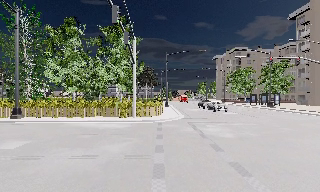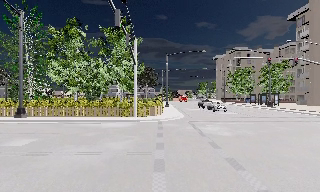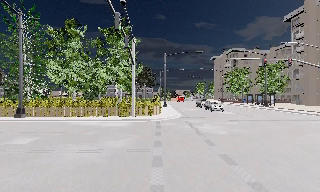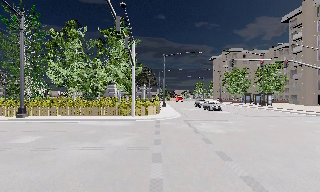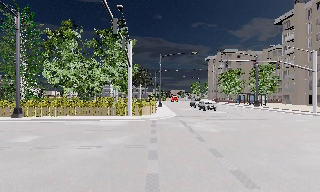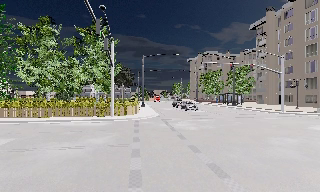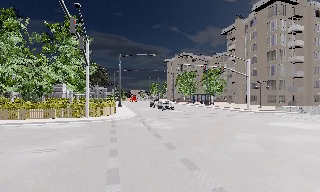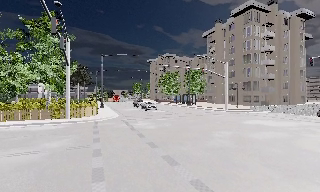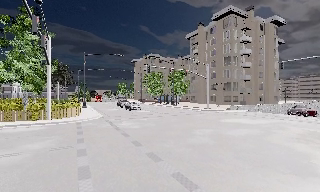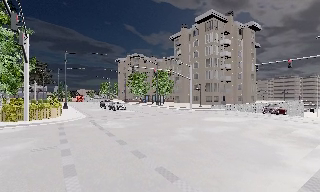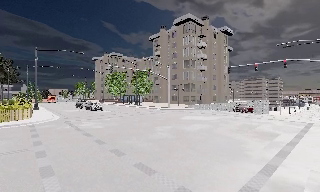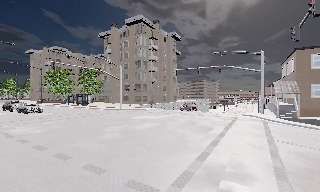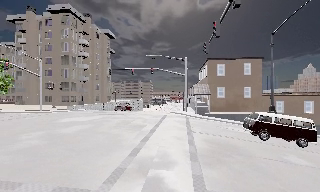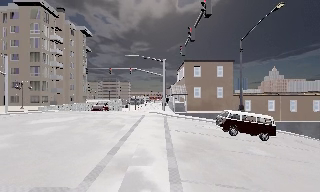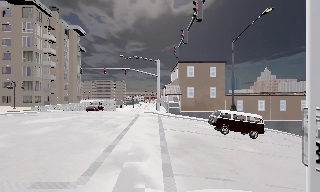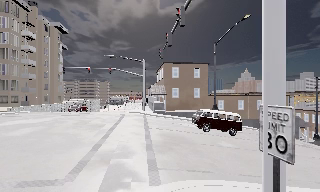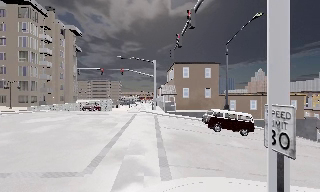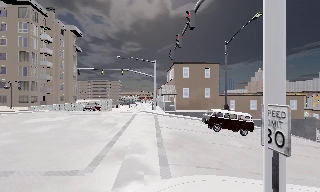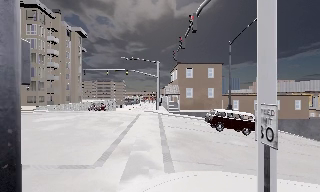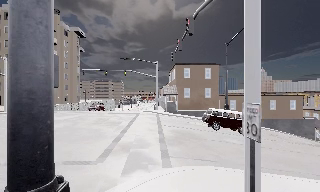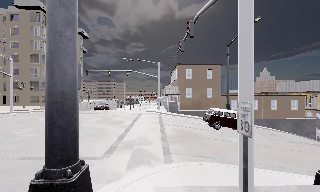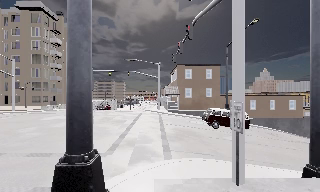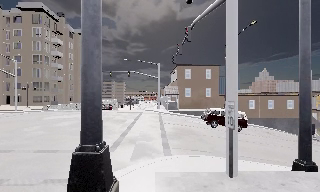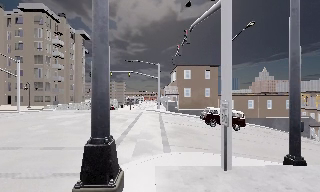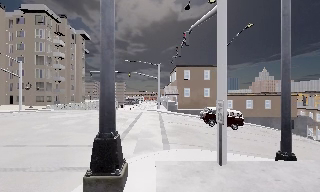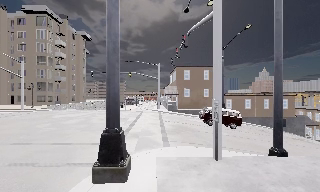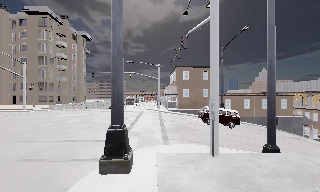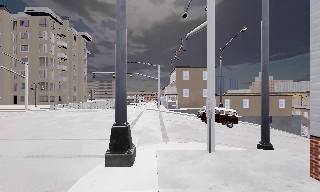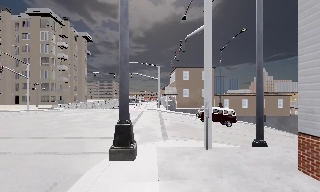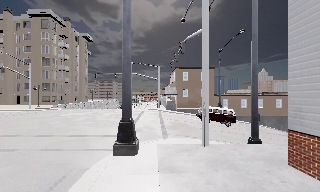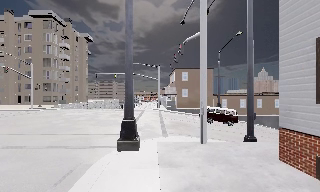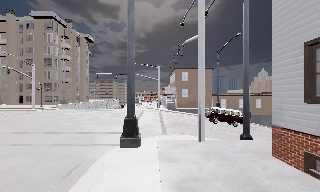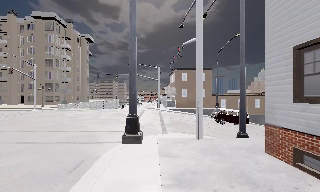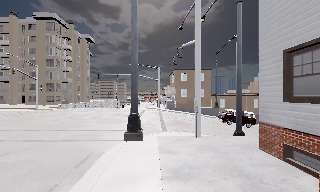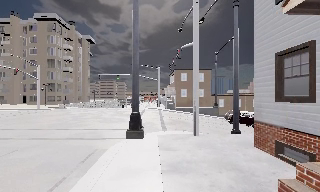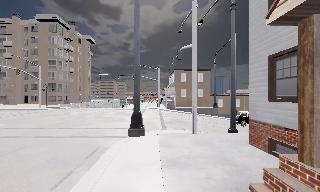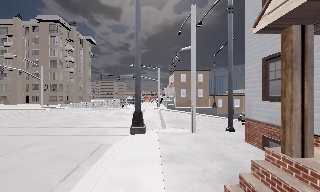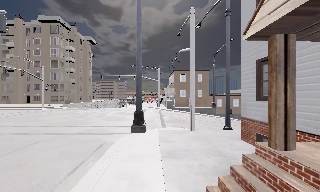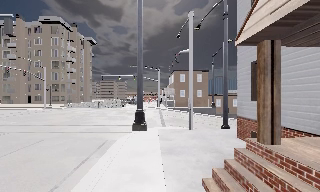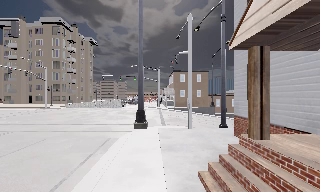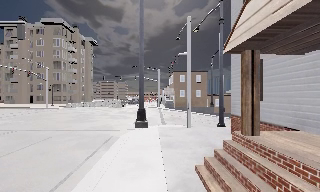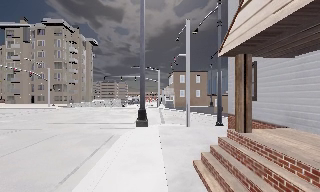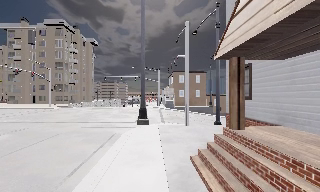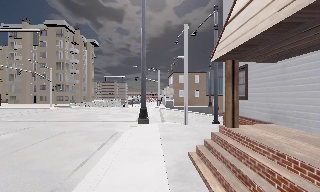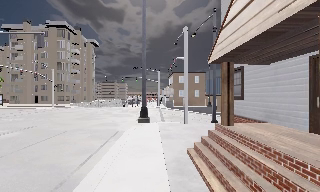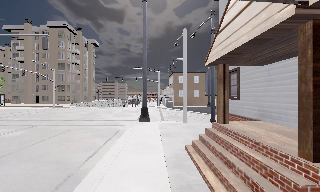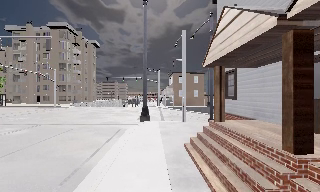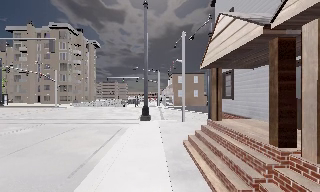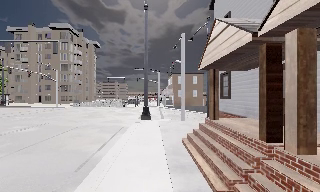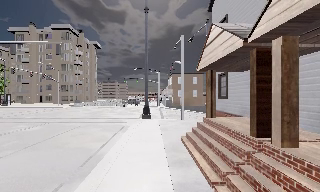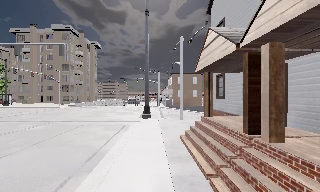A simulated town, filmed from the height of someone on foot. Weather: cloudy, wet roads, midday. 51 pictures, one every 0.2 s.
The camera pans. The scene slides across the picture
to the left.
The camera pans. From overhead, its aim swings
clockwise.
0.0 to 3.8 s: The camera swings to its right by about 90 degrees, and the scene slides to the left. It travels backward, about 7 m.
3.8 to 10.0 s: The camera travels backward, about 12 m, so what stands in front gets smaller.
The film runs backward here.
